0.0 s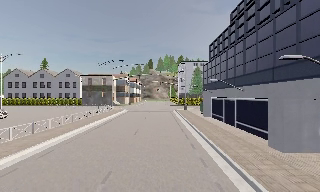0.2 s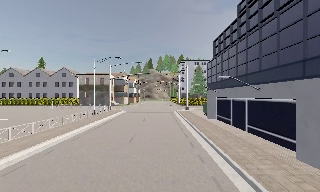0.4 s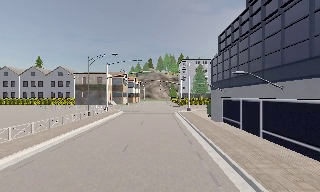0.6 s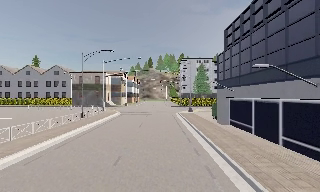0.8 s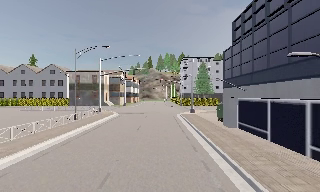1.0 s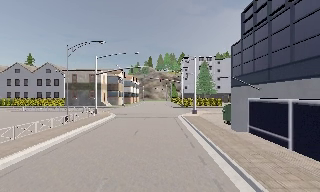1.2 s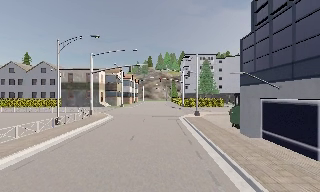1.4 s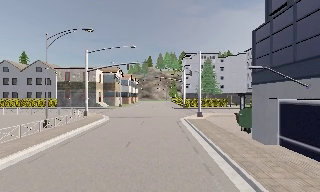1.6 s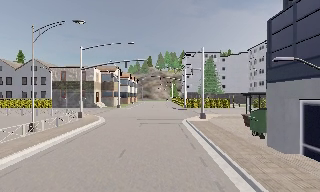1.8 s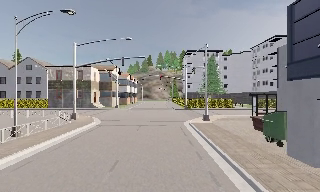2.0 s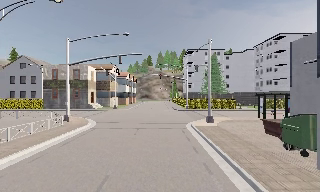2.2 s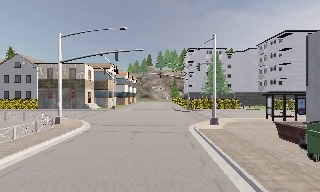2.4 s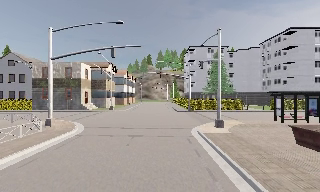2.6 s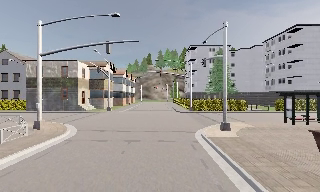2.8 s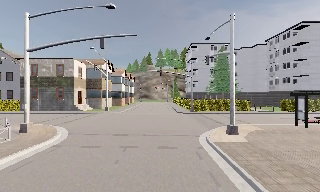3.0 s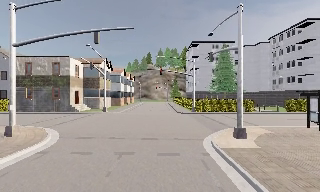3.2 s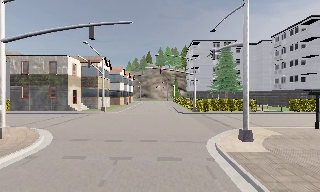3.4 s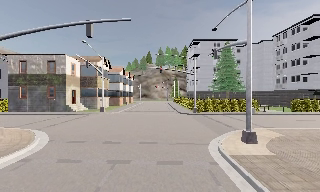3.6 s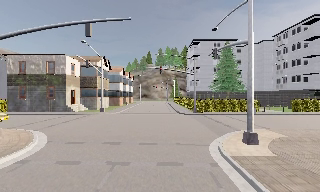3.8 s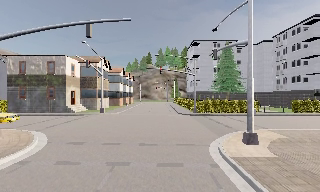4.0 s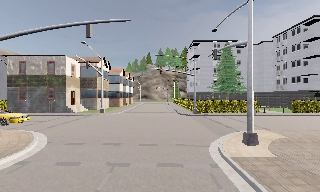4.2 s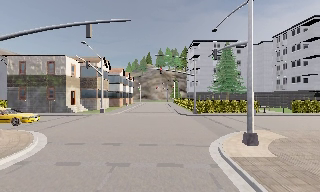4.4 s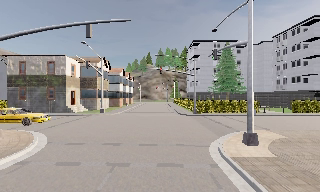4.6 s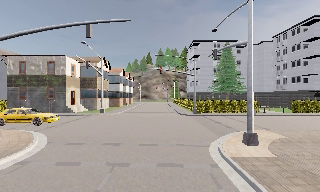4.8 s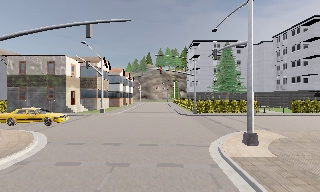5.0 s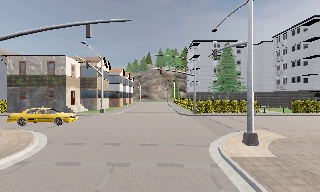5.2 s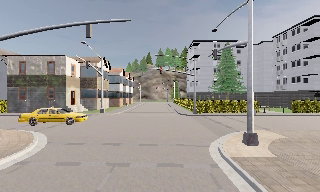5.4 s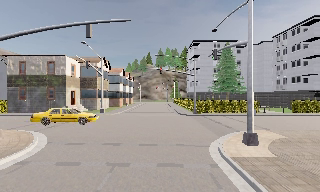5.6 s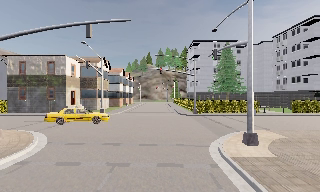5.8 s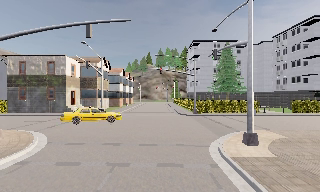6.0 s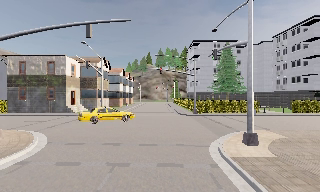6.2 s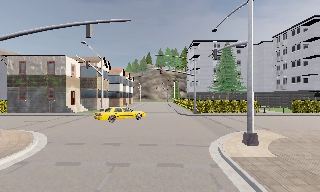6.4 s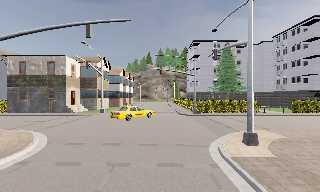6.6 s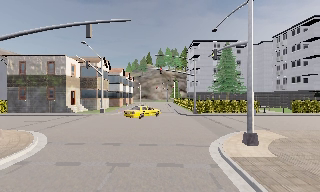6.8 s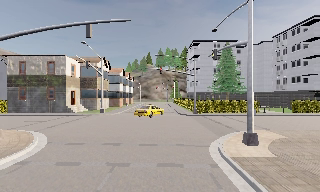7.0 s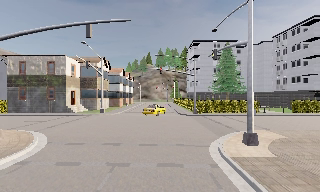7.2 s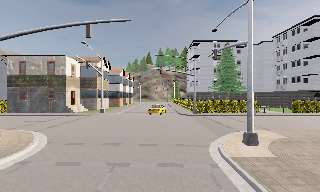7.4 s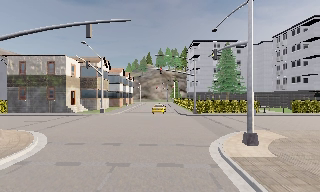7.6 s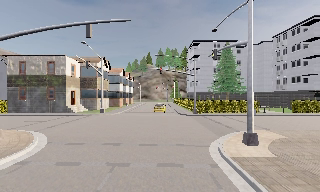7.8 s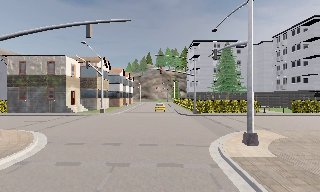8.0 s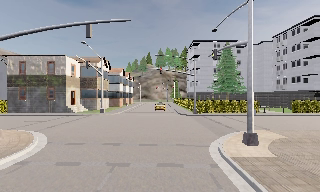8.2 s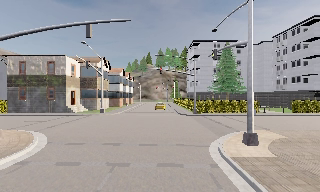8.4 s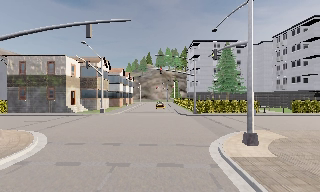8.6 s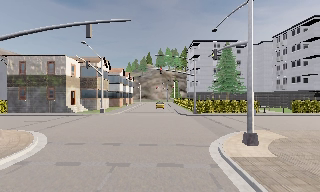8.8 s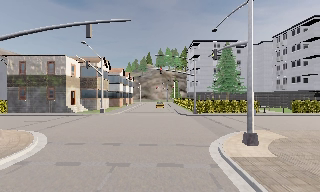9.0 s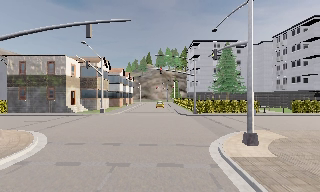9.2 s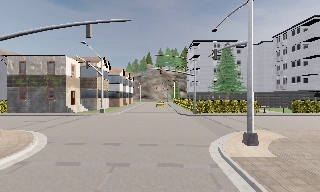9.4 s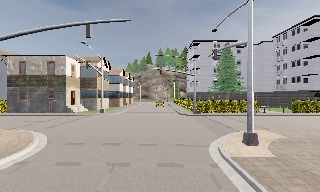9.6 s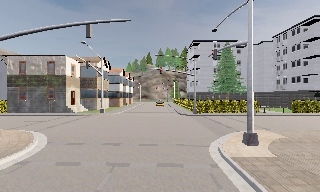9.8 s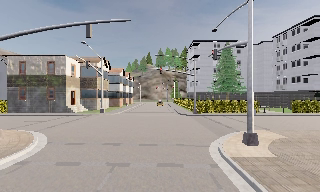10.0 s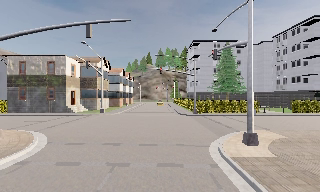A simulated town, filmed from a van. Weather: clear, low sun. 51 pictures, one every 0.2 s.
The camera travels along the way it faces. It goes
forward.
0.0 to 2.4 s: The camera travels forward, about 17 m, so what stands in front looms larger.
2.4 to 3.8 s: The camera travels forward, about 4.5 m, so what stands in front looms larger. It loses speed.
3.8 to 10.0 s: The camera keeps its place and its aim.
The film runs forward here.
